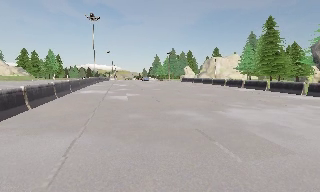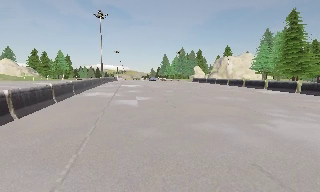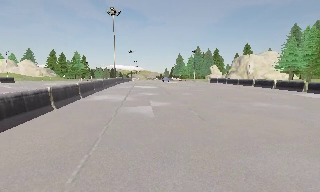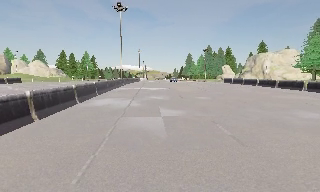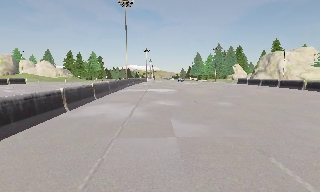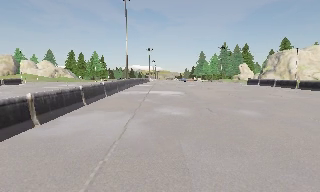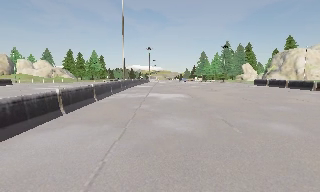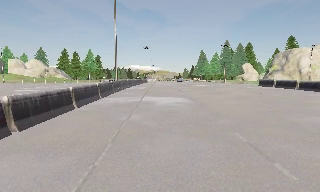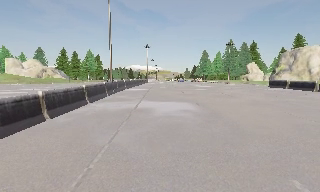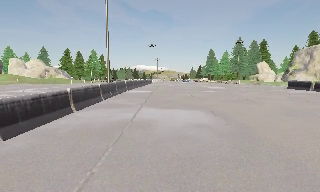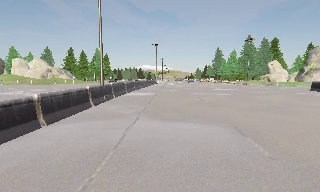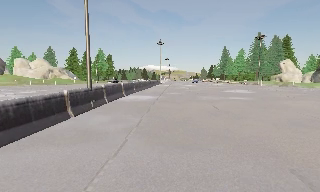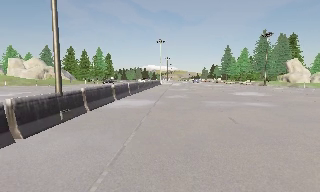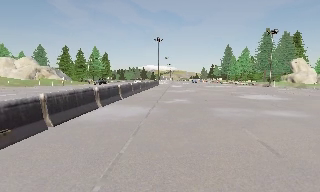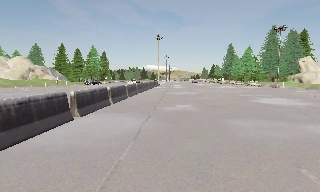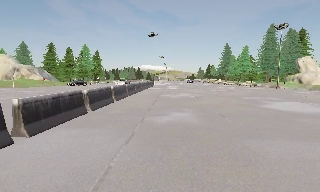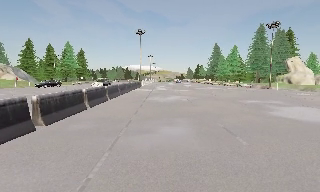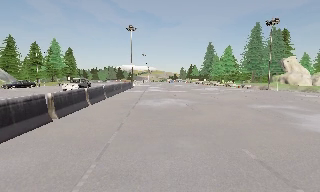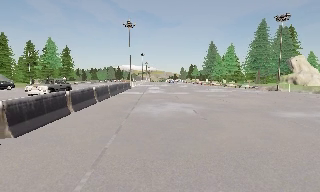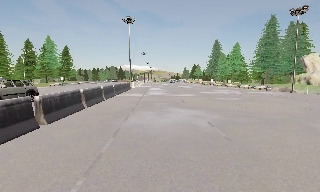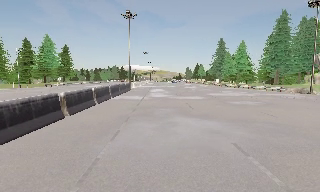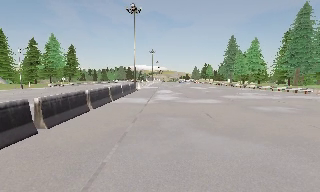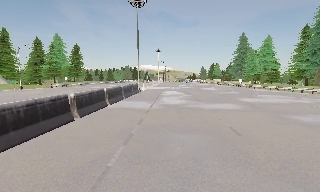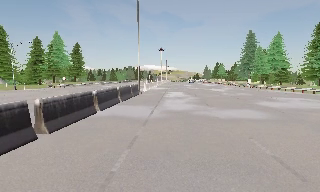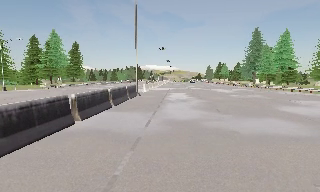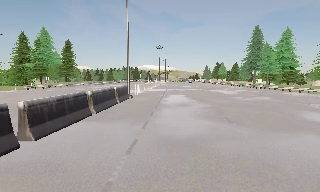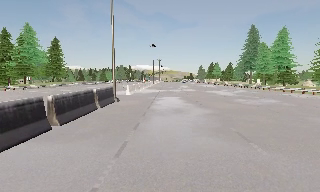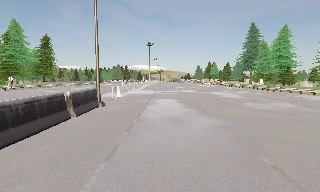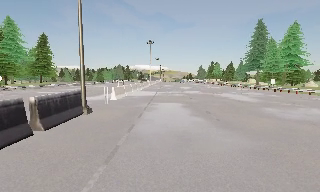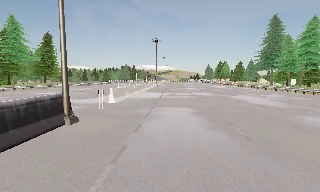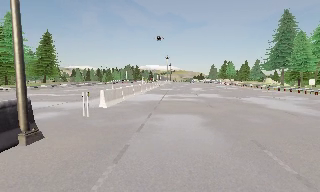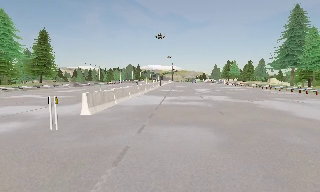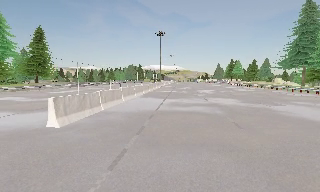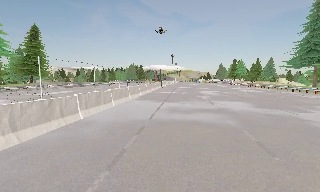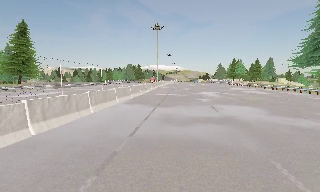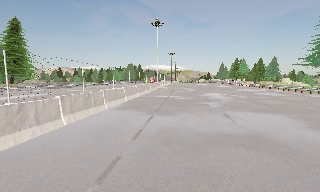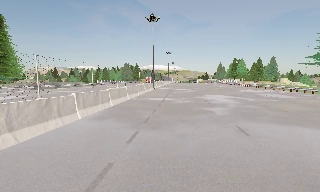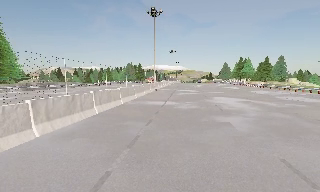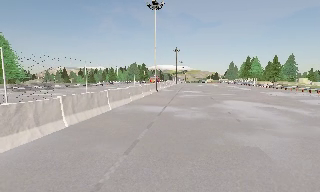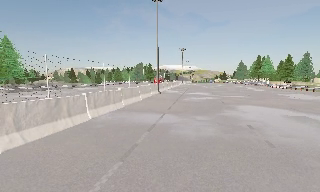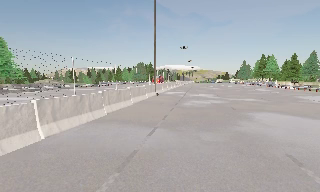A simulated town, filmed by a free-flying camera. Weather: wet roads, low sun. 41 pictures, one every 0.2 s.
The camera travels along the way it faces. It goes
forward.
0.0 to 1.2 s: The camera pans to its left, which is counterclockwise from overhead, by about 15 degrees. It travels forward, about 12 m, so what stands in front looms larger.
1.2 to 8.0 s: The camera pans to its left, which is counterclockwise from overhead, by about 15 degrees. It travels forward, about 75 m, so what stands in front looms larger.
The film runs forward here.
